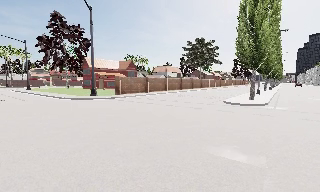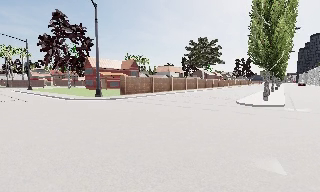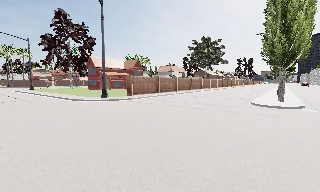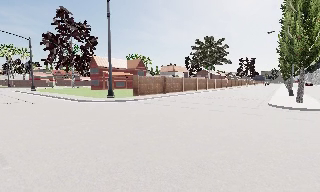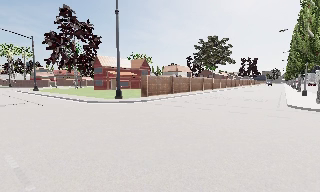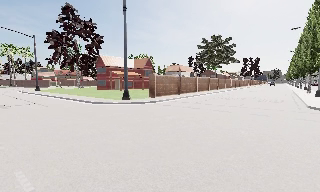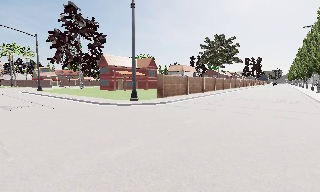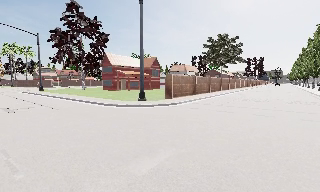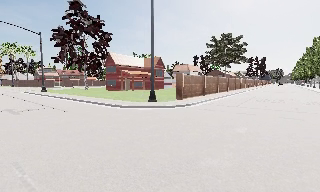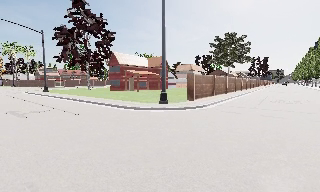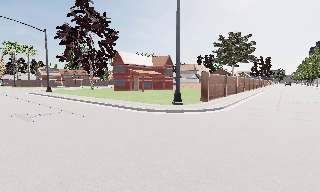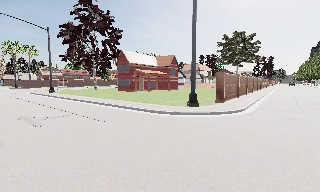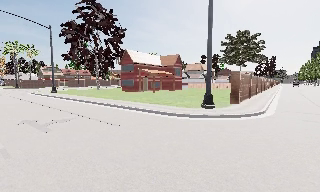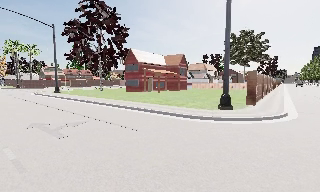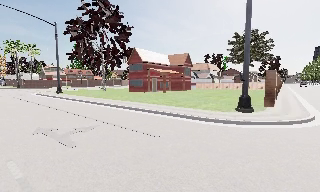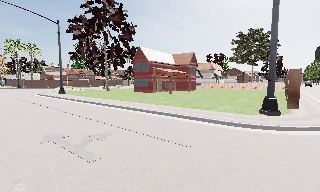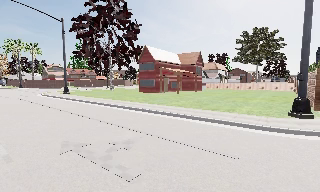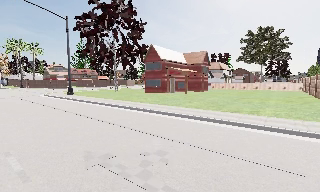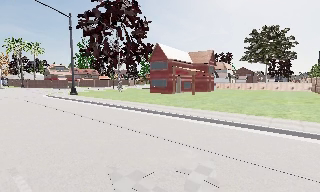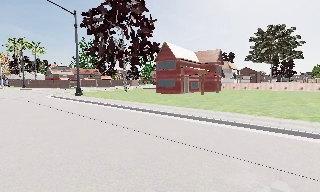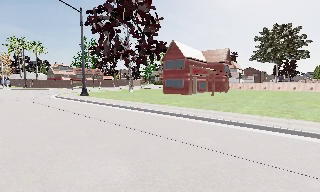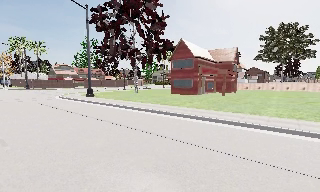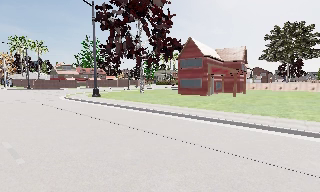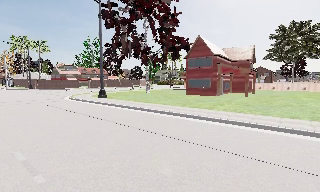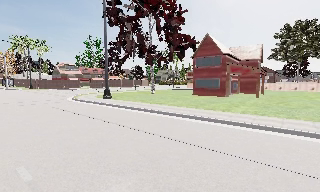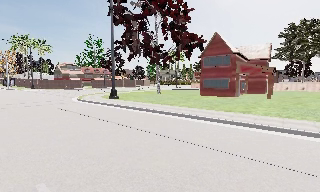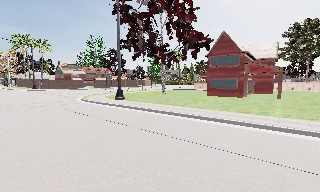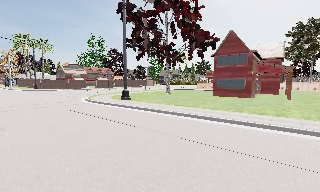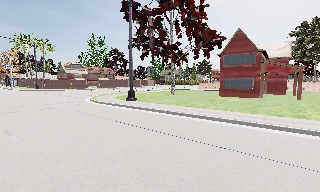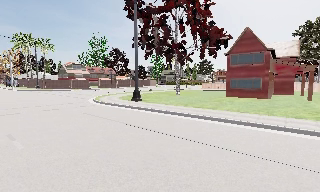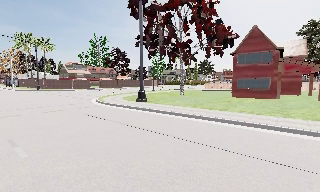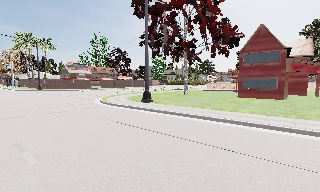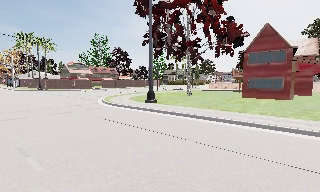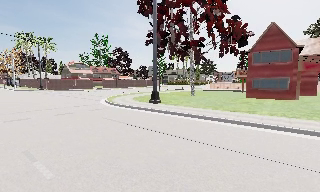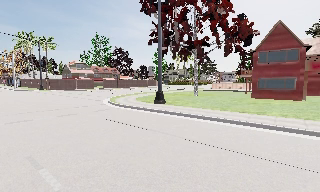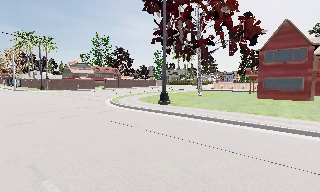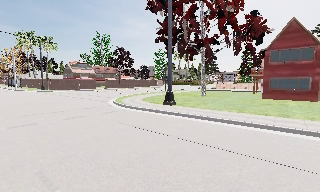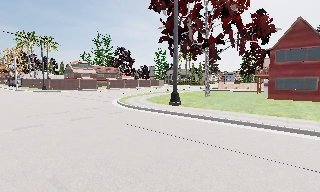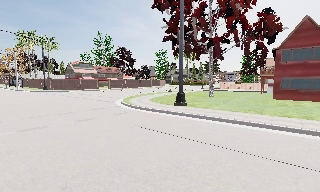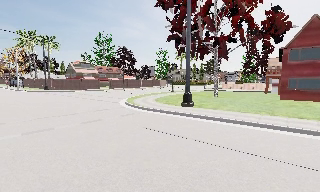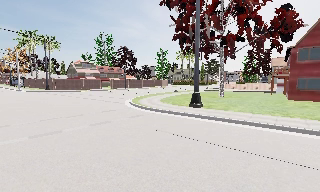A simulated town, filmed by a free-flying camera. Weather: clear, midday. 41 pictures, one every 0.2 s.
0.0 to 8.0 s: The camera travels to its left and forward, about 40 m, so close, fixed things drift to the right. It loses speed.
The film runs forward here.
